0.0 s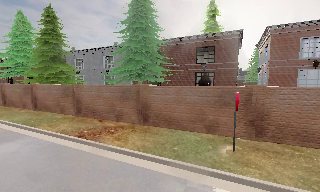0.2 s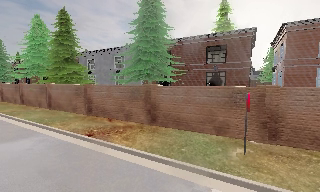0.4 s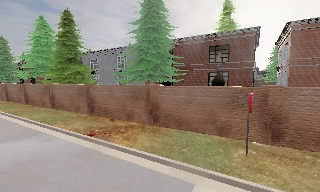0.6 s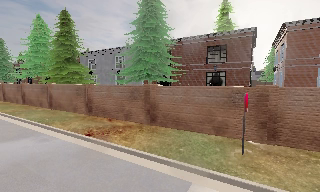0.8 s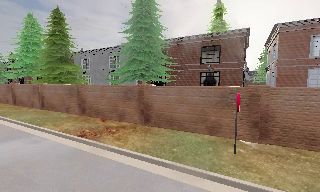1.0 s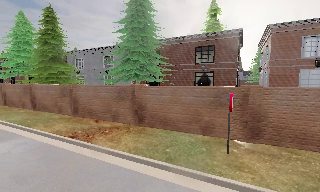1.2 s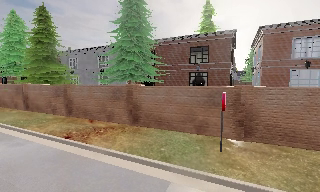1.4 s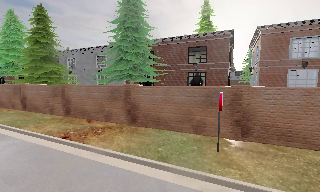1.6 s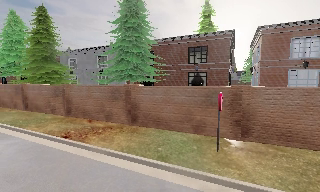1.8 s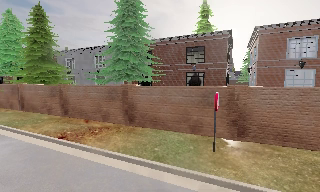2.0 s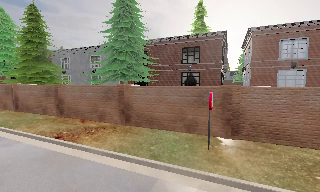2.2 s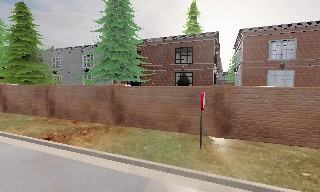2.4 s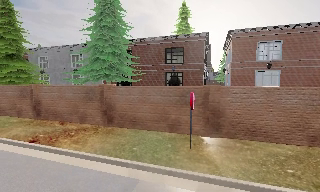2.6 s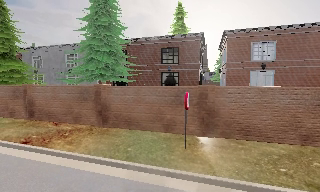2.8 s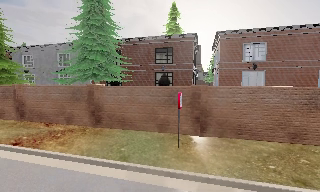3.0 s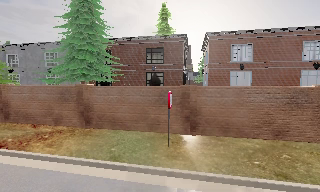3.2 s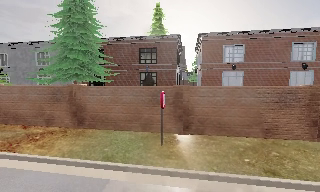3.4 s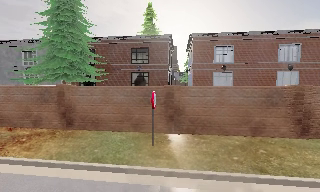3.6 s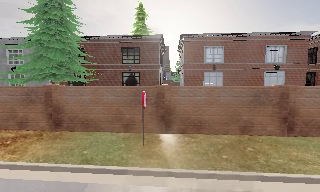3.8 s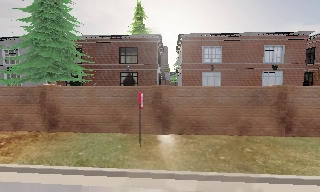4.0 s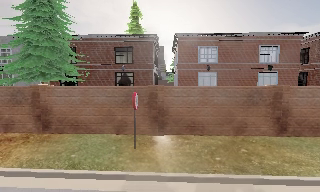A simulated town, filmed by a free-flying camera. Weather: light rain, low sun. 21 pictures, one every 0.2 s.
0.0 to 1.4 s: The camera travels to its right, about 0.5 m, so close, fixed things drift to the left.
1.4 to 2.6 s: The camera shifts only a little, or ends up much as it began.
2.6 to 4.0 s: The scene slides to the left, as the camera pans about 15 degrees to its right.
The film runs backward here.
